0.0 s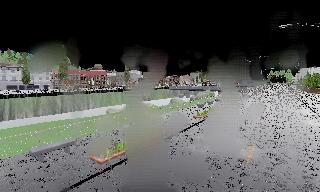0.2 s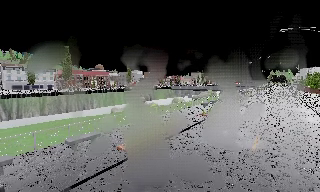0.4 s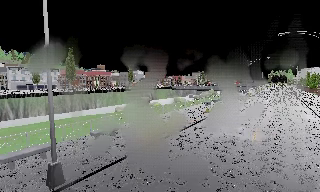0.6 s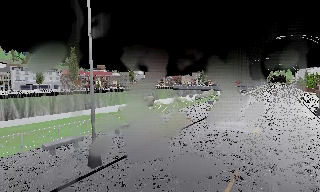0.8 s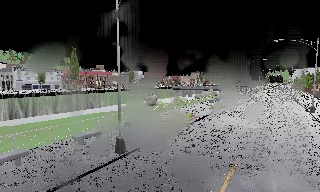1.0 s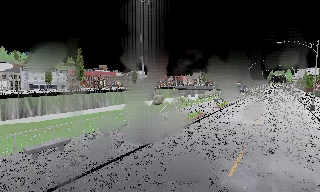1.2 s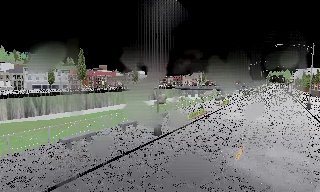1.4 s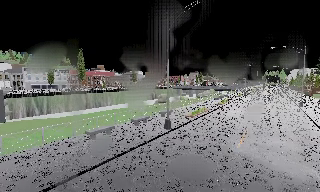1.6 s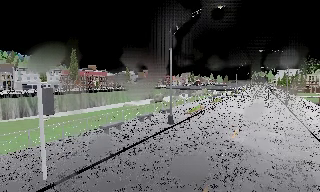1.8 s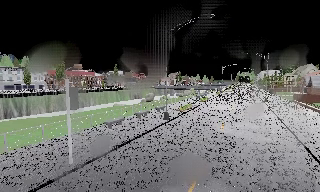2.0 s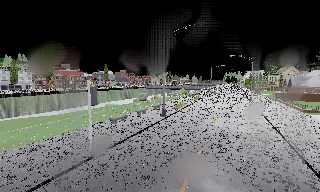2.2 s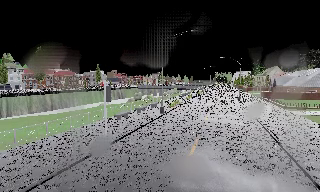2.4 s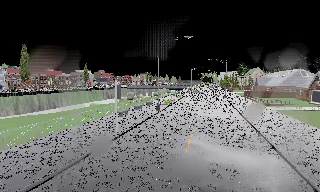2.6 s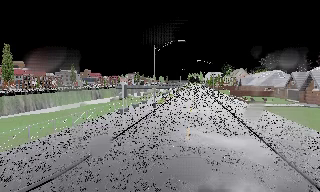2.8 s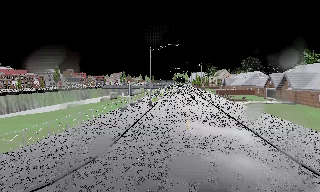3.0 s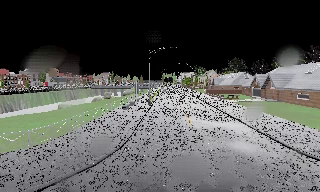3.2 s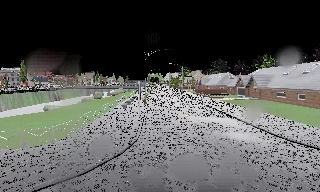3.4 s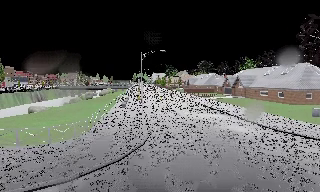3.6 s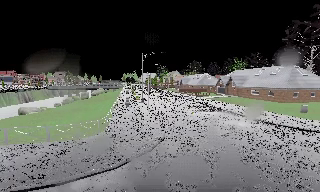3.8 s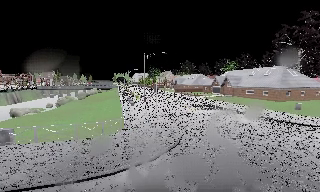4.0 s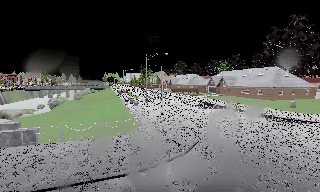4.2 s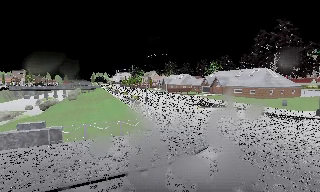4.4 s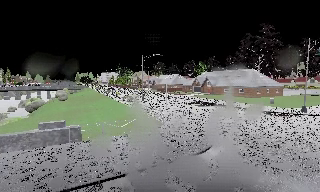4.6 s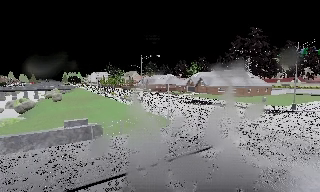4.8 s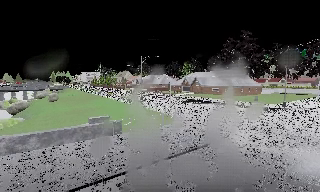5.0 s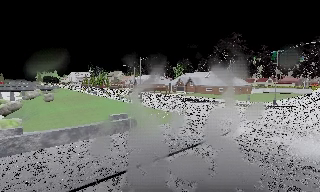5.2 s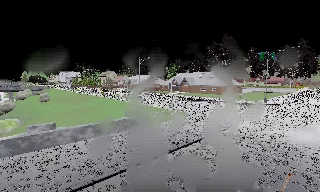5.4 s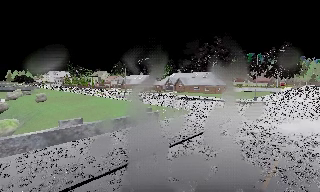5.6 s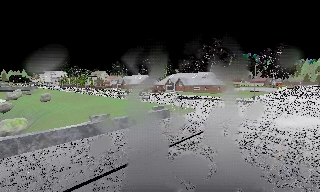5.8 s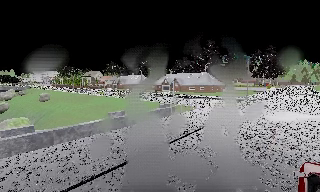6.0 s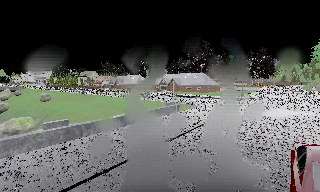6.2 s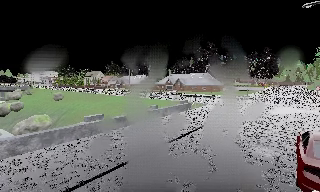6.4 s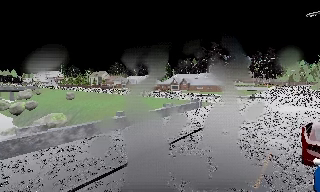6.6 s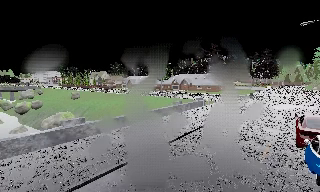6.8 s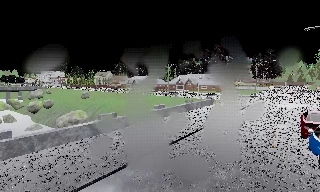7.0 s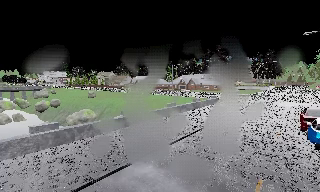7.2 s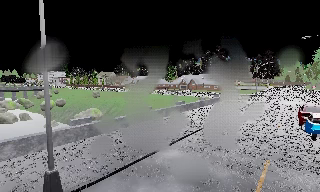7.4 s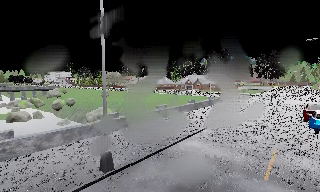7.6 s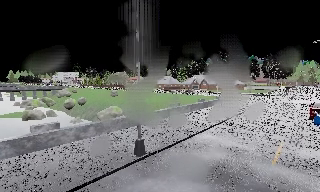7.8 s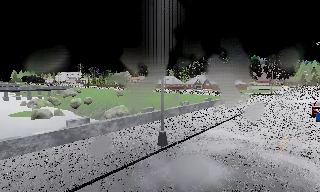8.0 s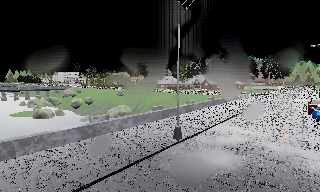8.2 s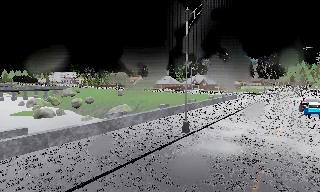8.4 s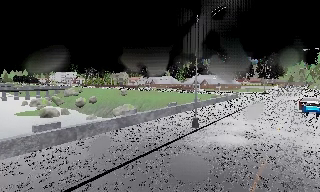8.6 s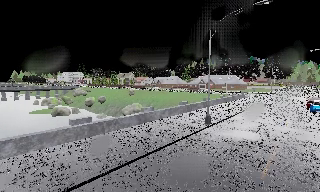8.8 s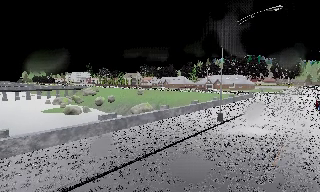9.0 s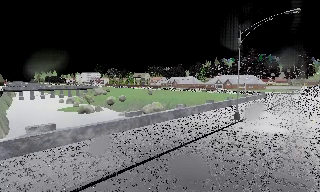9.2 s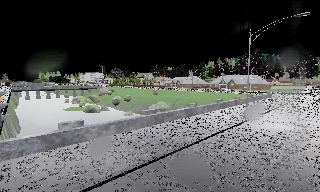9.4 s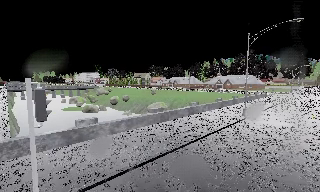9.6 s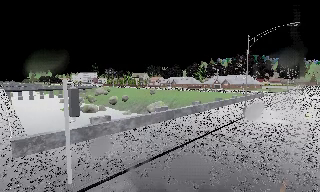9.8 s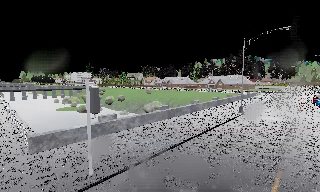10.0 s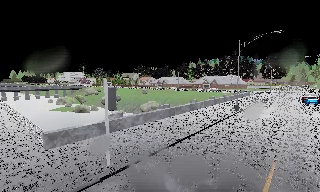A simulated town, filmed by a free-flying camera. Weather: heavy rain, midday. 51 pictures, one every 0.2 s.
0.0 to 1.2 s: The camera travels backward and to its left, about 8 m, so what stands in front gets smaller.
1.2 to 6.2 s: The camera pans to its right, which is clockwise from overhead, by about 85 degrees. It travels to its left and backward, about 45 m.
6.2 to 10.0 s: The camera travels backward and to its left, about 25 m, so what stands in front gets smaller. It loses speed.
The film runs backward here.
